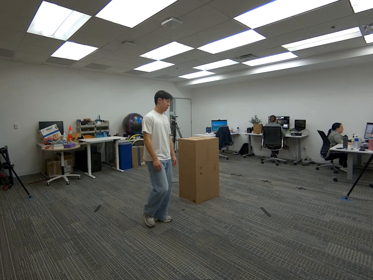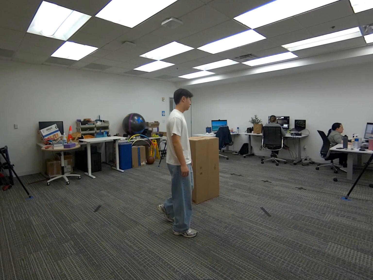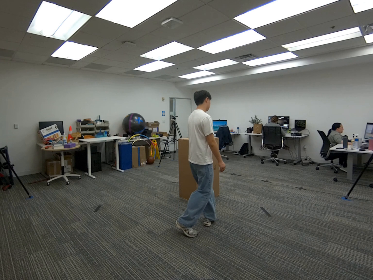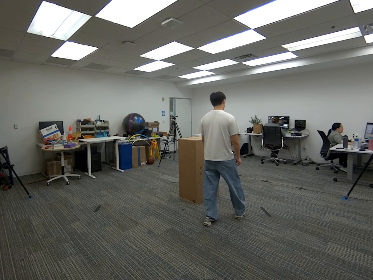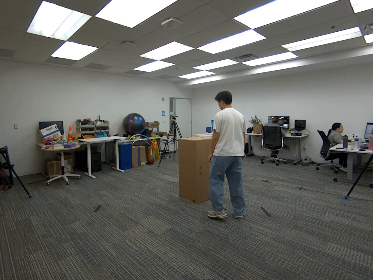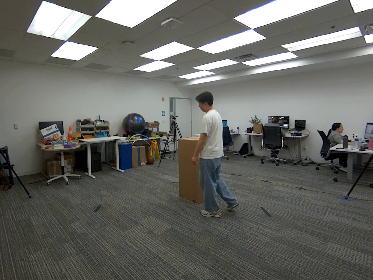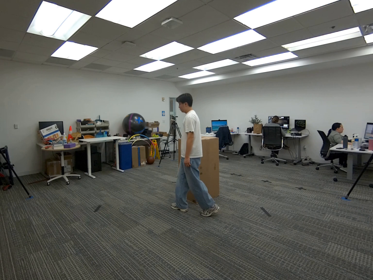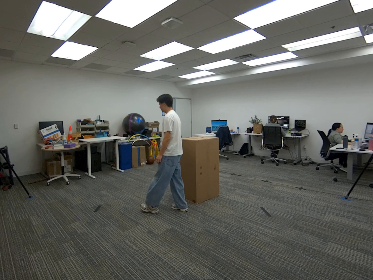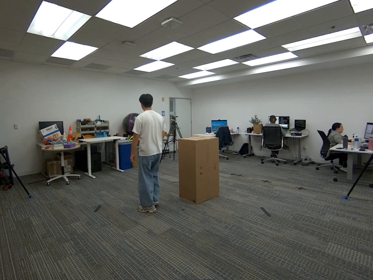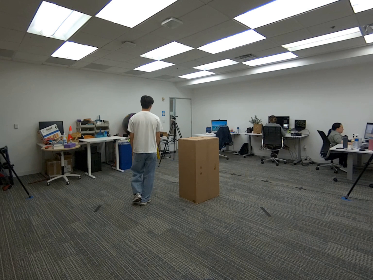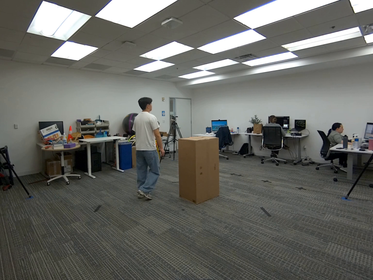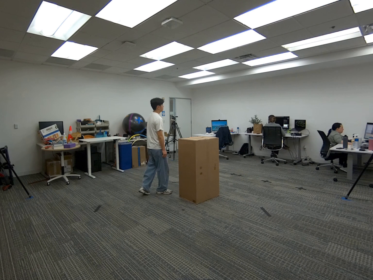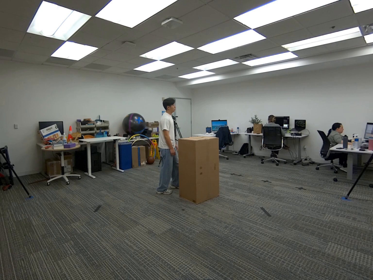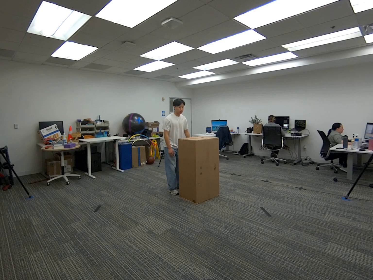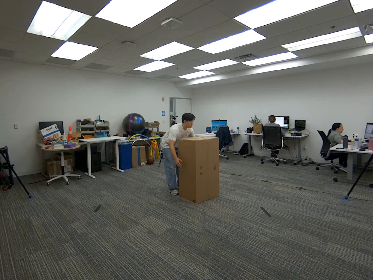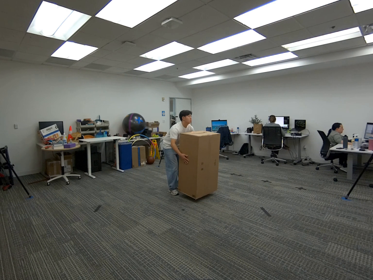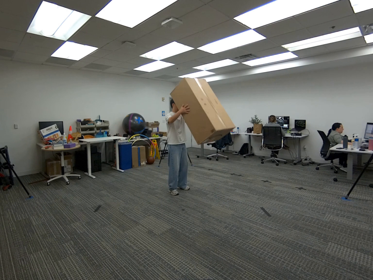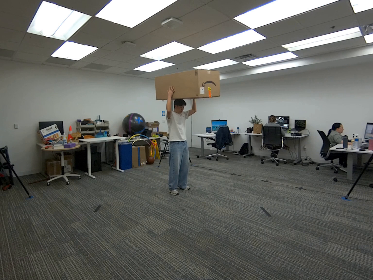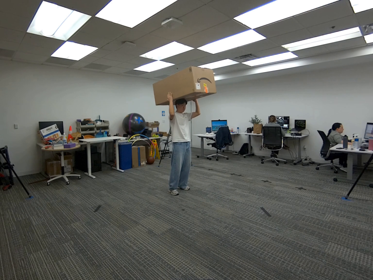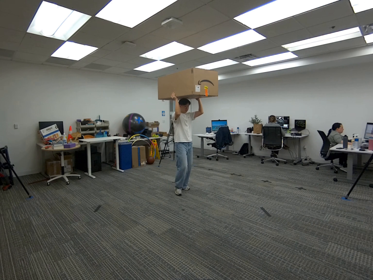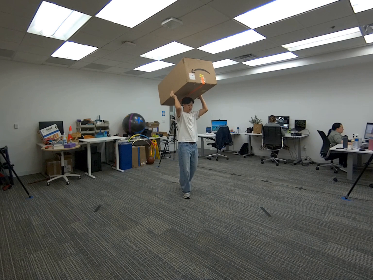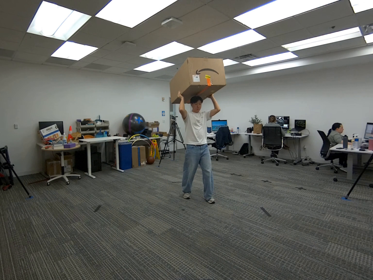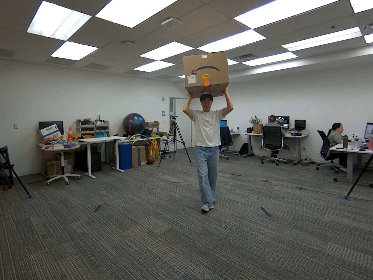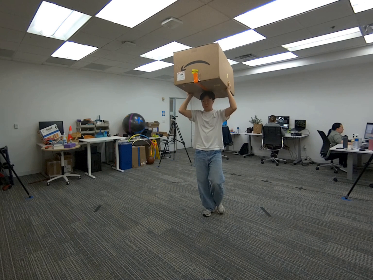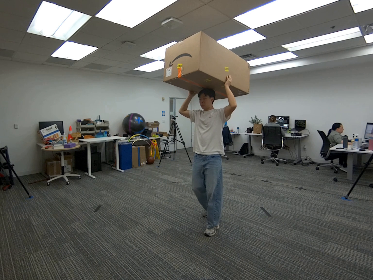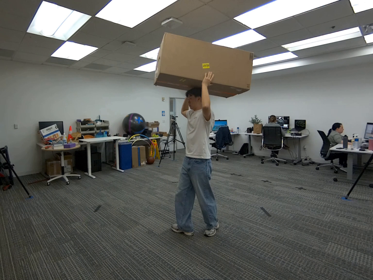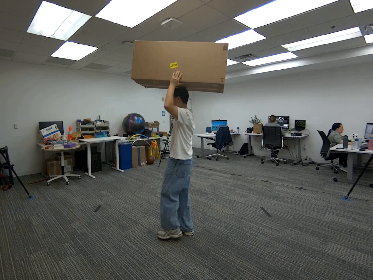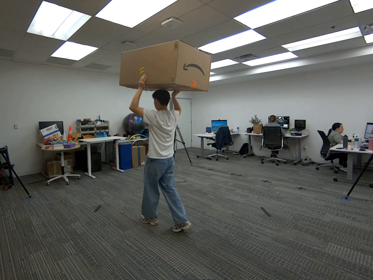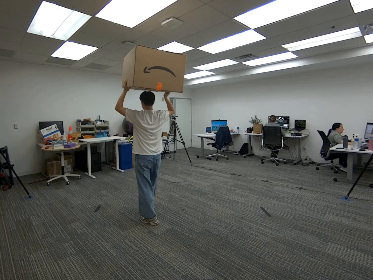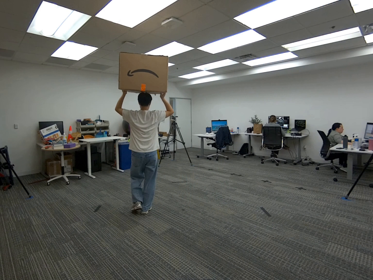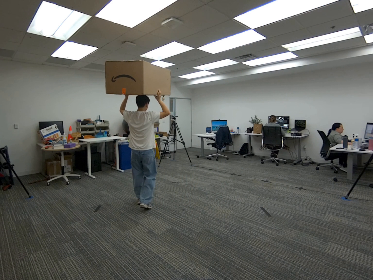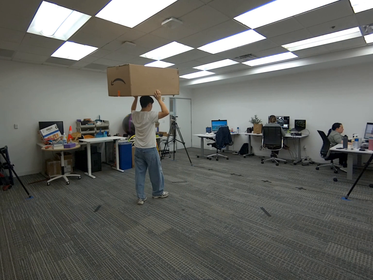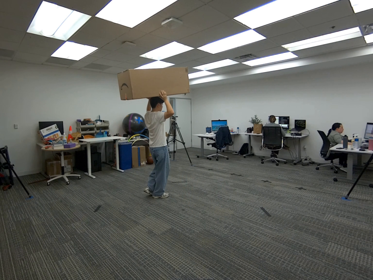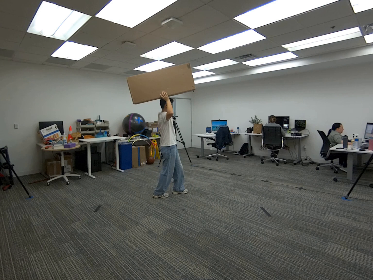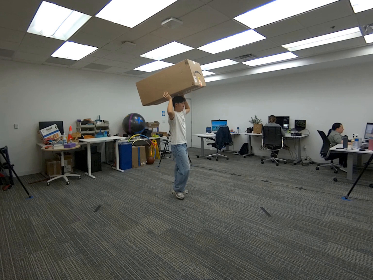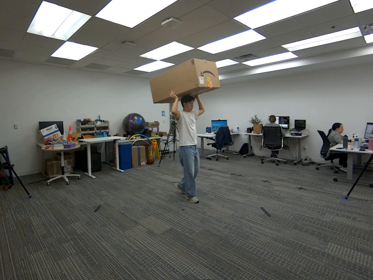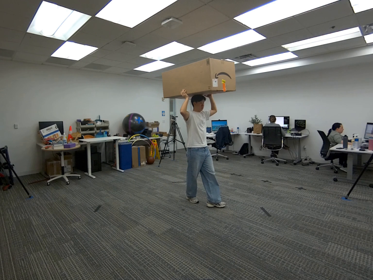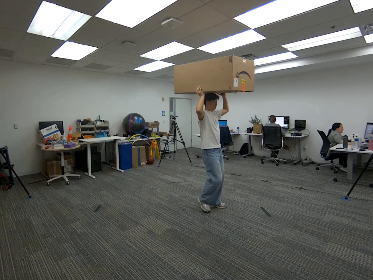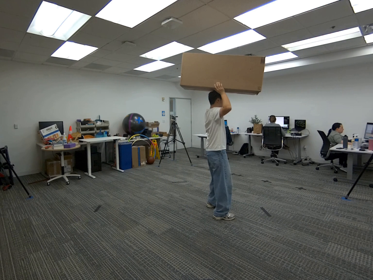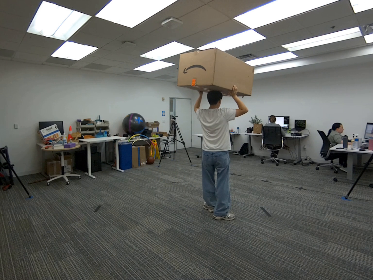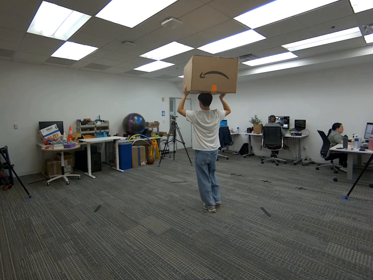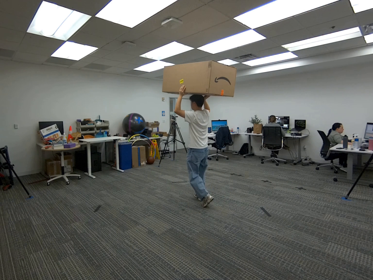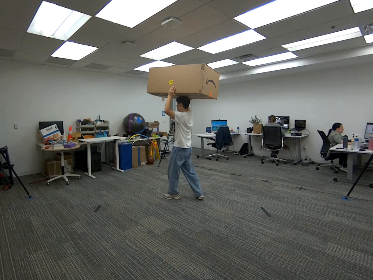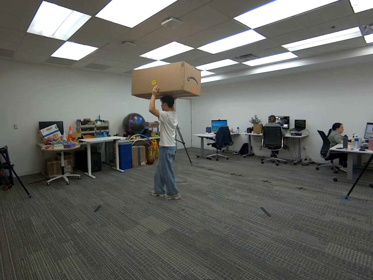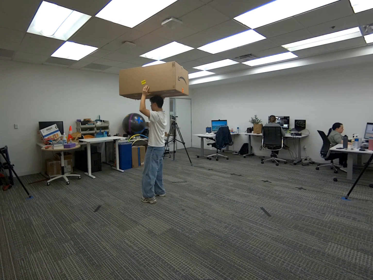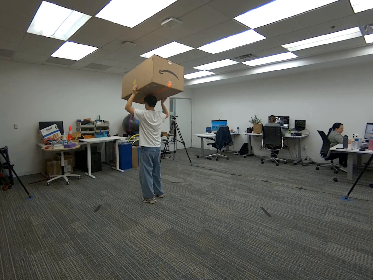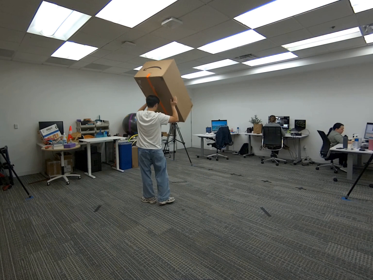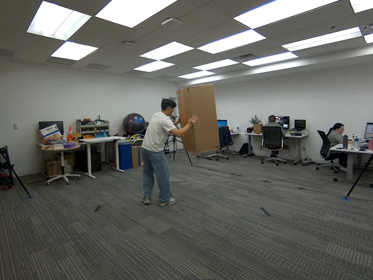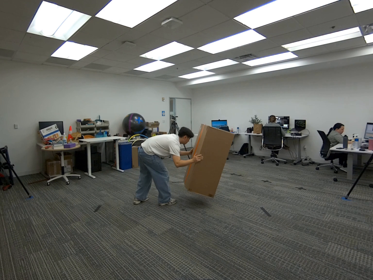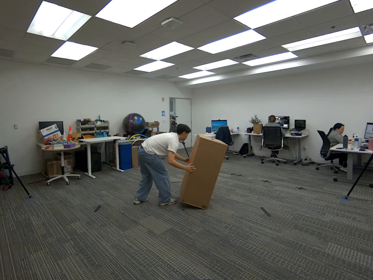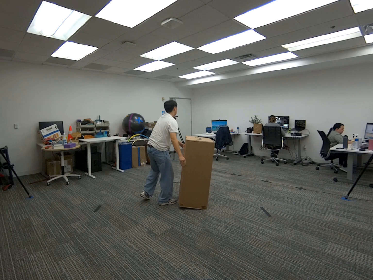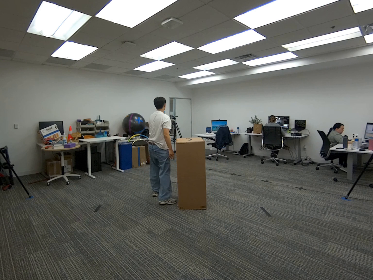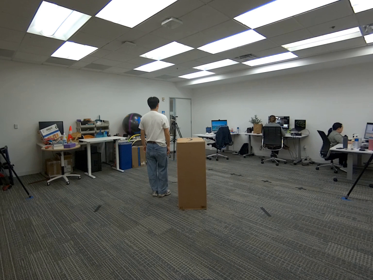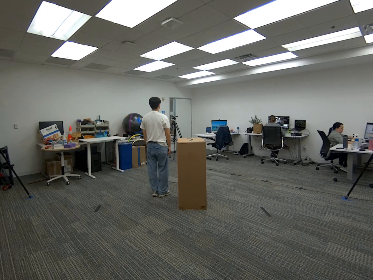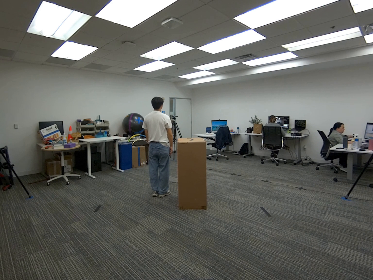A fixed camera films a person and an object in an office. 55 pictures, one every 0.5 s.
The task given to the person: Walk to the giant cardboard box on the ground and place both hands on it. Lift the box above your head and walk around while holding it overhead. Continue walking until you are finished, then lower the box and place it back on the ground.
